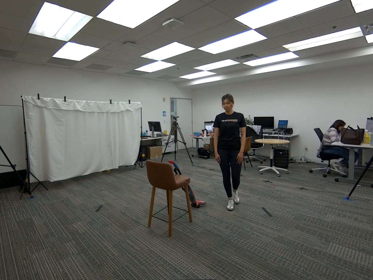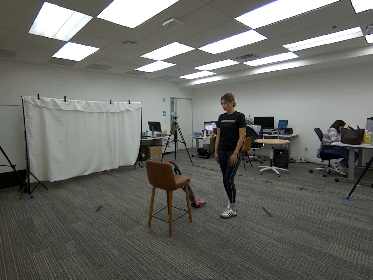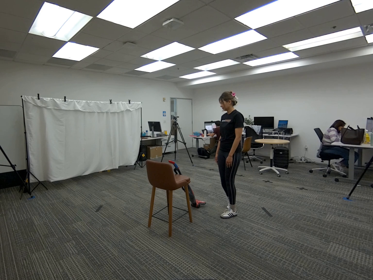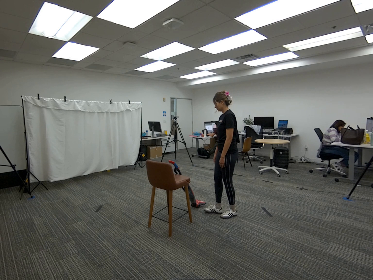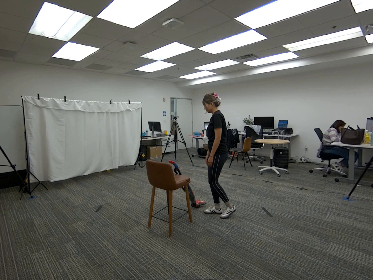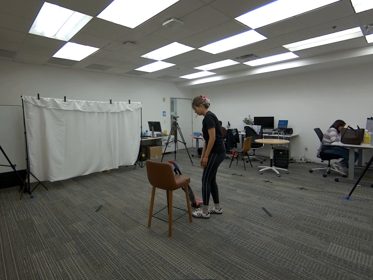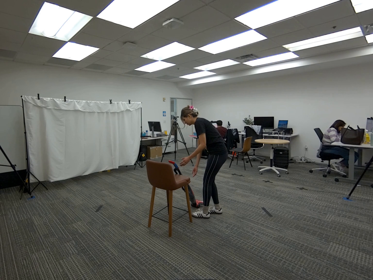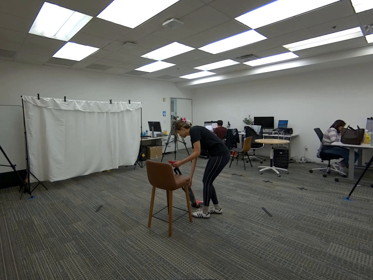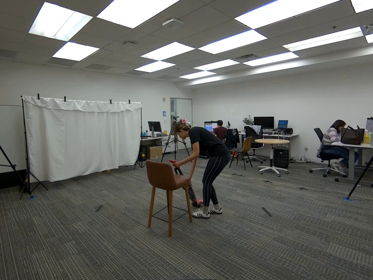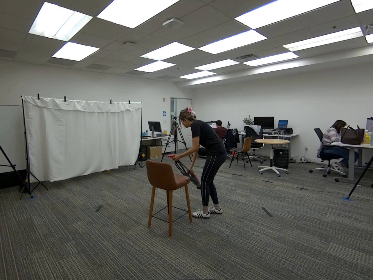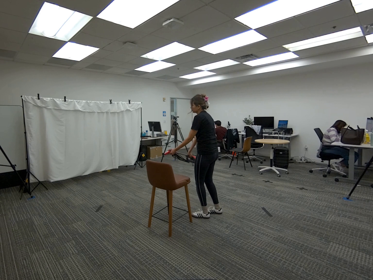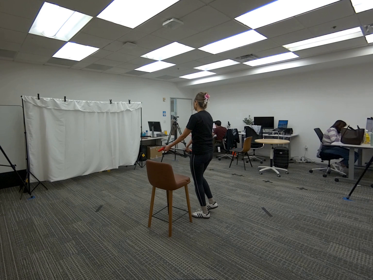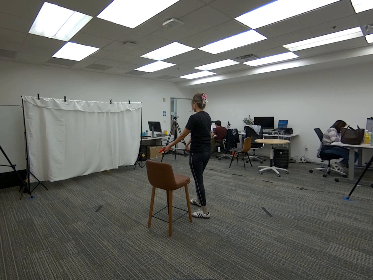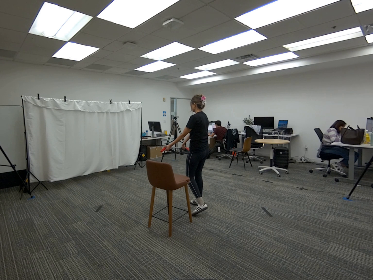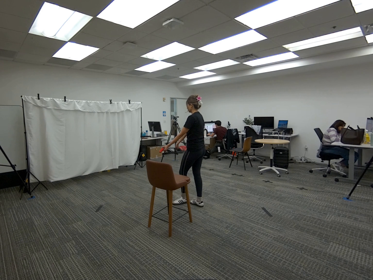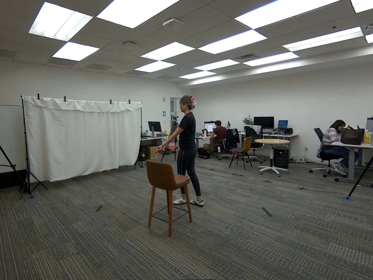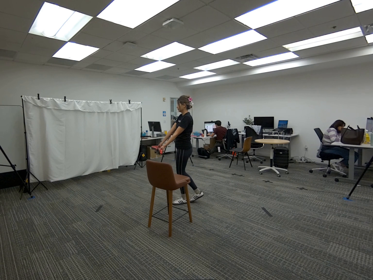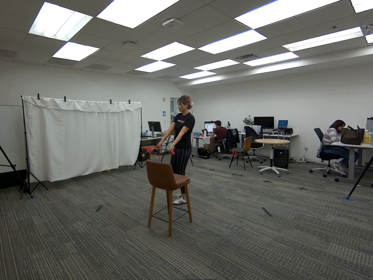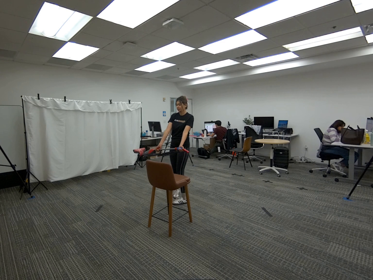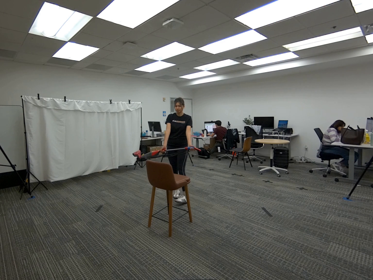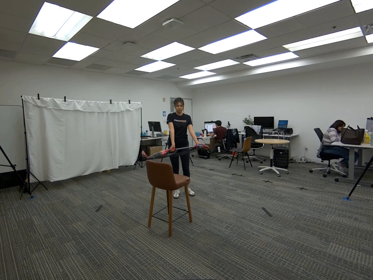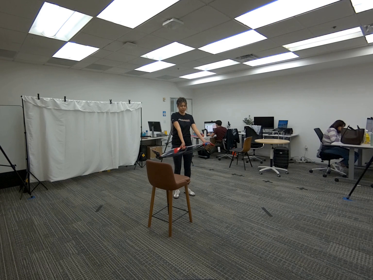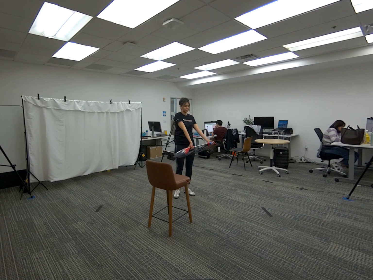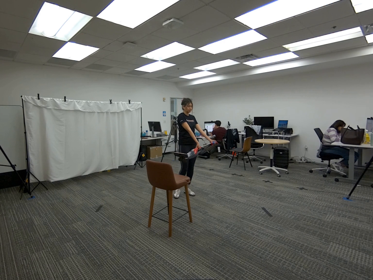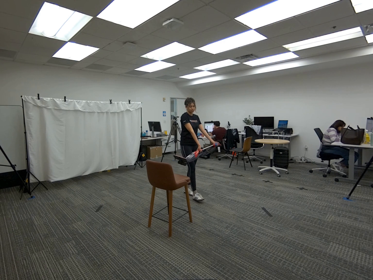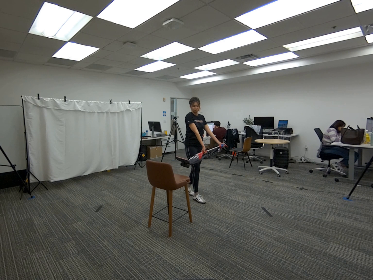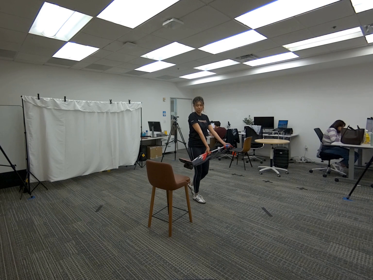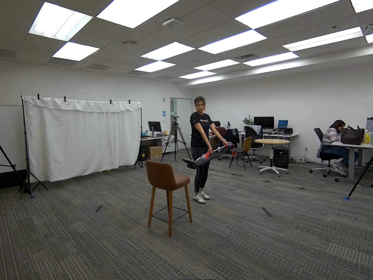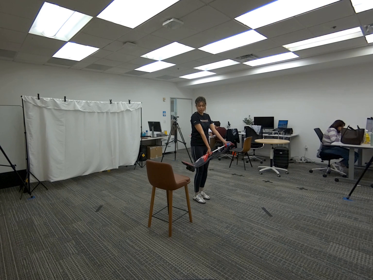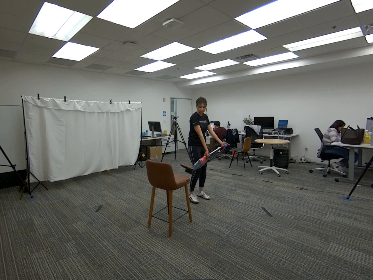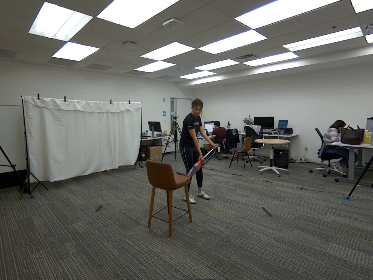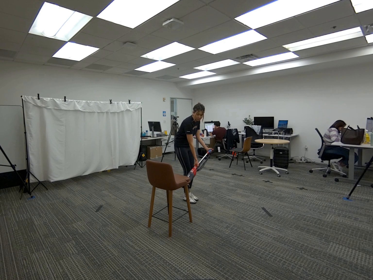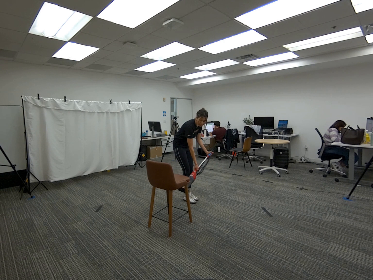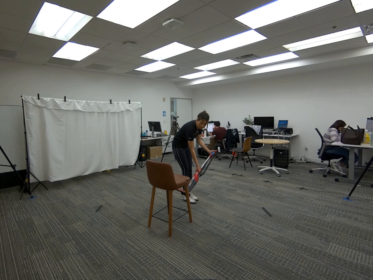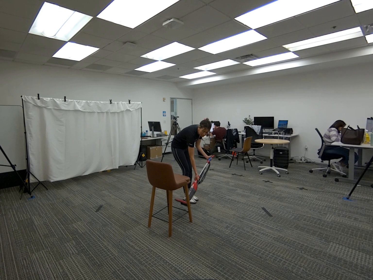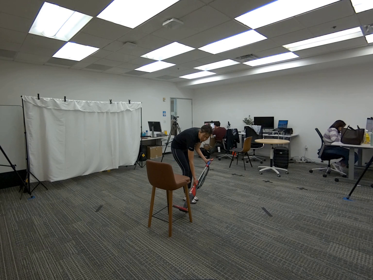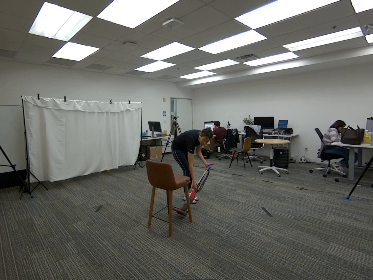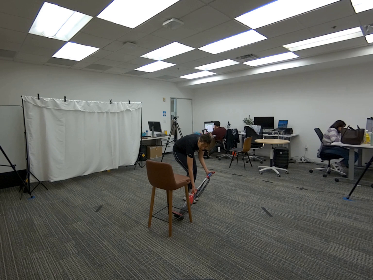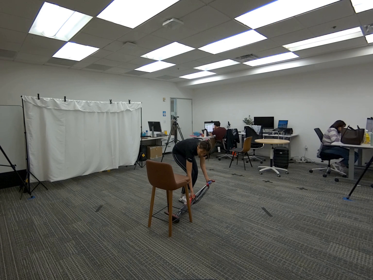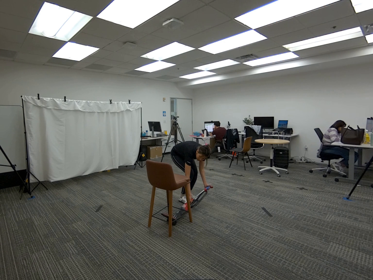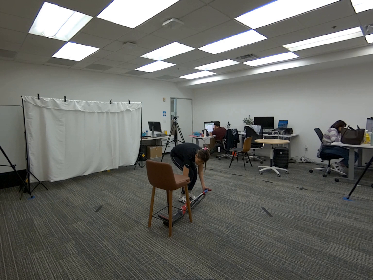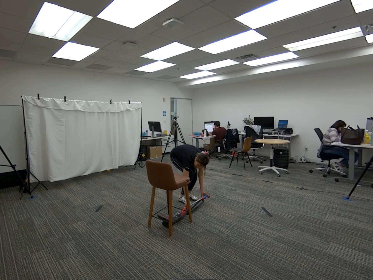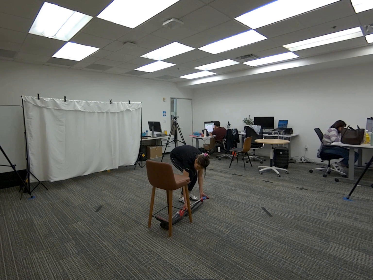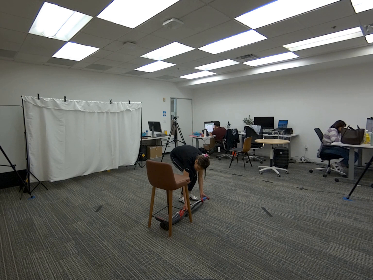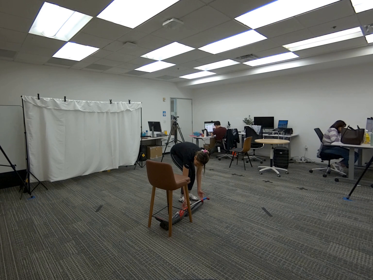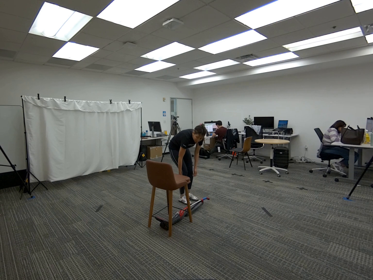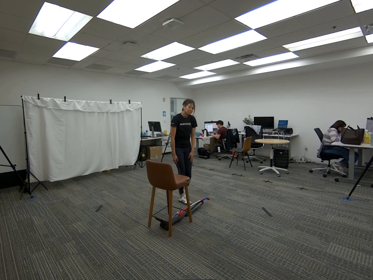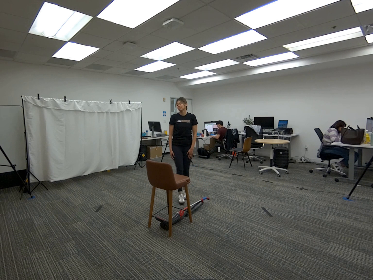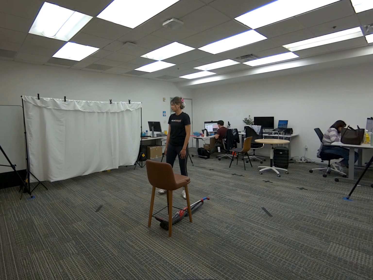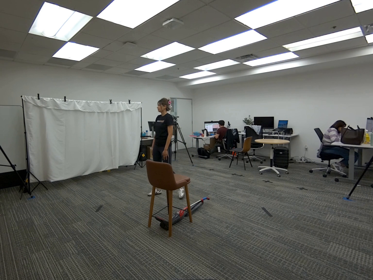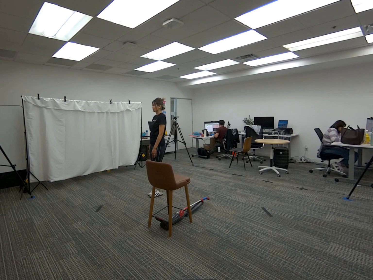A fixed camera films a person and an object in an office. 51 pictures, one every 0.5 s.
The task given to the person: Walk over to the vacuum leaning on the tall bar stool and using both hands to pick up the vacuum proceed to hold the vacuum infront of you and walk around and place underneath the tall bar stool.
